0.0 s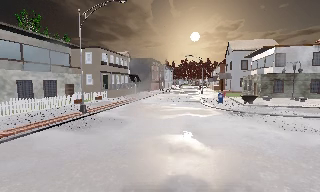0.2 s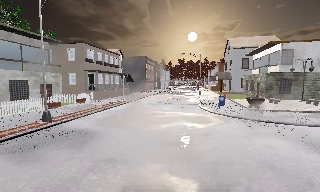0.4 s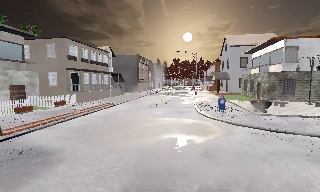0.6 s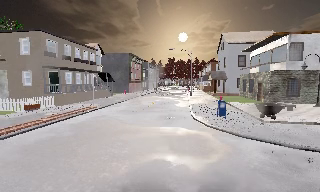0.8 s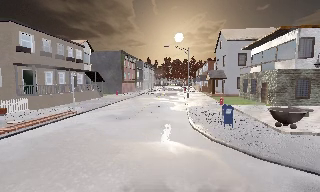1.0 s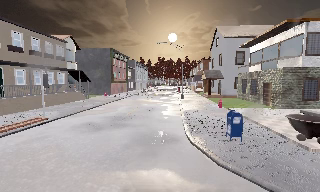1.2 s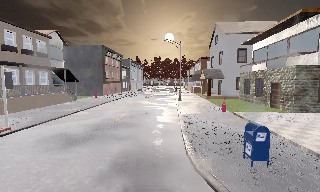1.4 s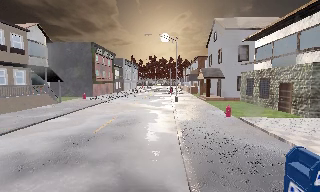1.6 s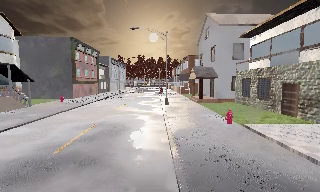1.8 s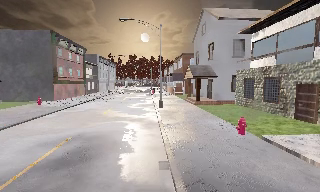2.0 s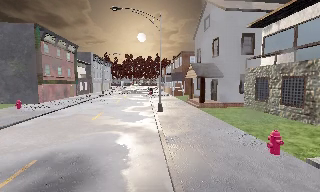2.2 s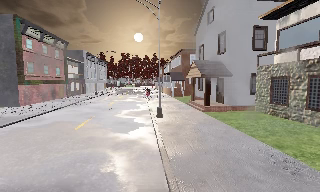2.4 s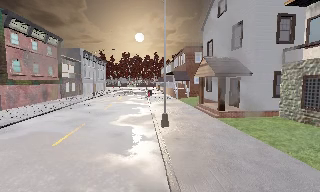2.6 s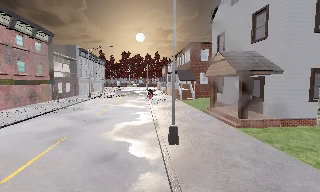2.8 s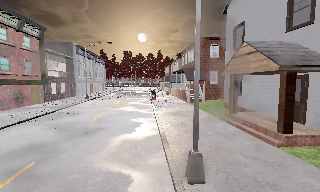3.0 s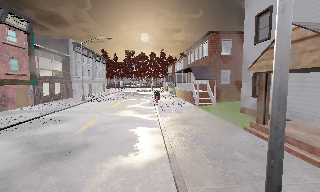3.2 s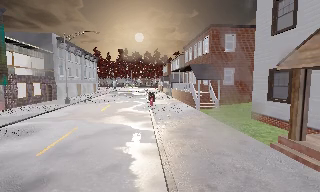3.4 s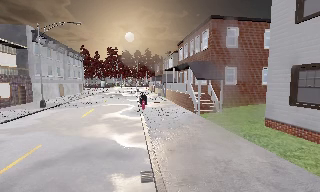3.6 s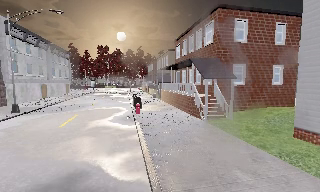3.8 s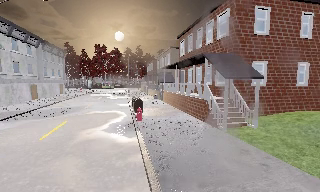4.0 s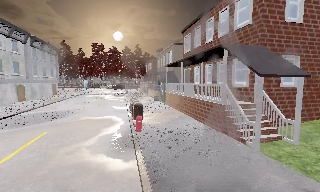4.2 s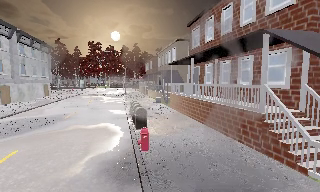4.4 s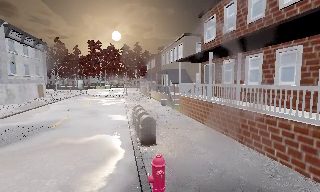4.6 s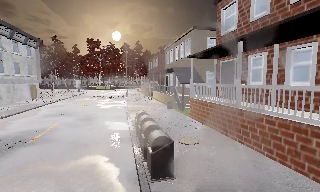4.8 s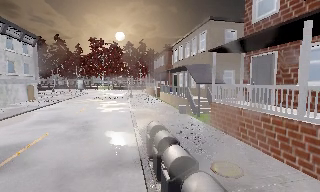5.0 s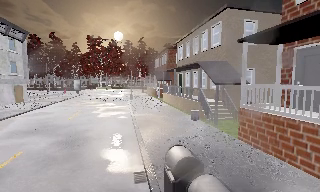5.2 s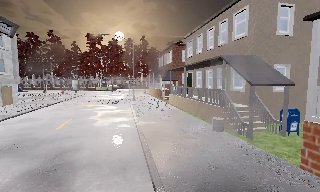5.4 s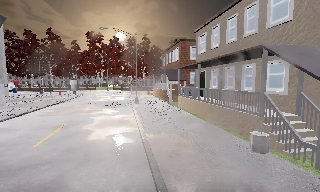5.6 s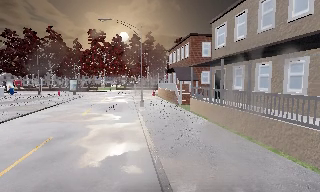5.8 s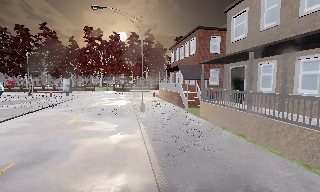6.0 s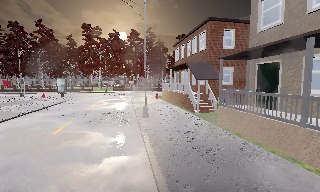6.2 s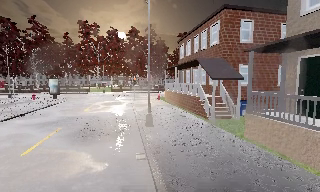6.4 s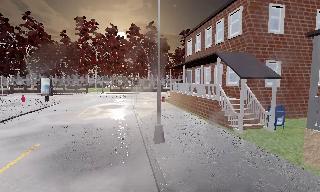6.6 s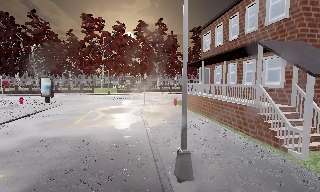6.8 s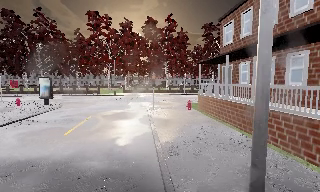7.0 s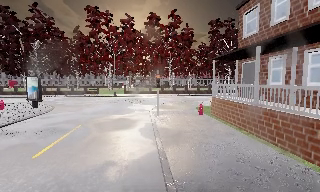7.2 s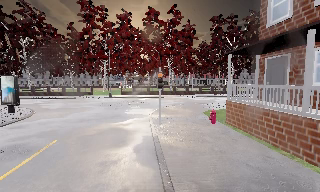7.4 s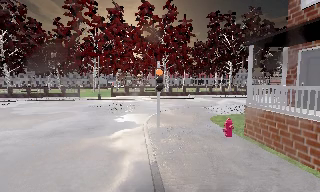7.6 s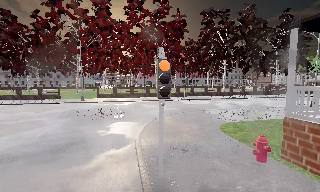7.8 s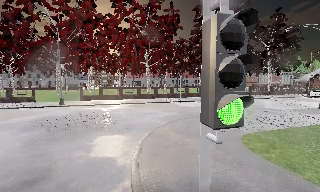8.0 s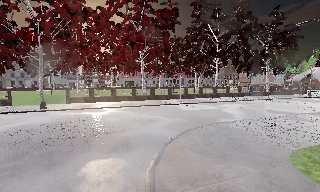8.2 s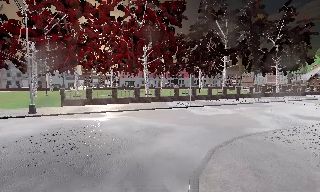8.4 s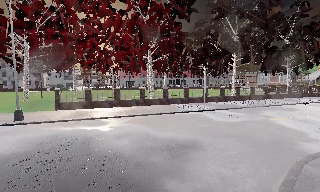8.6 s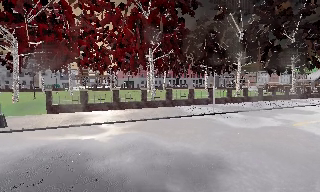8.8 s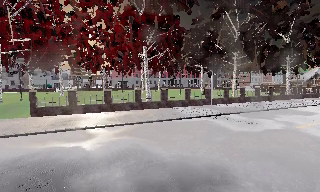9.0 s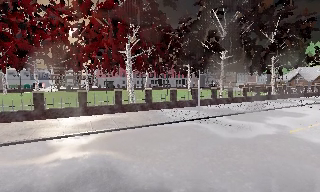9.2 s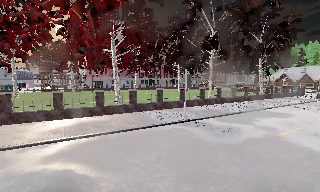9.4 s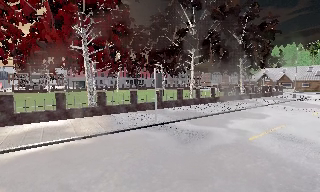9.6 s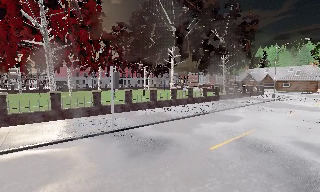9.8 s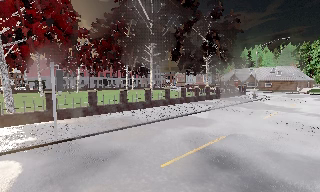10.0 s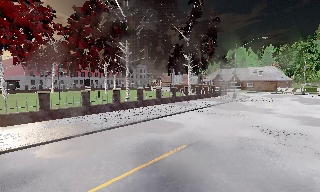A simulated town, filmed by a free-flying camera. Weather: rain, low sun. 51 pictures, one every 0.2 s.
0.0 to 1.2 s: The camera travels forward, about 13 m, so what stands in front looms larger.
1.2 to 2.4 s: The camera swings to its right by about 10 degrees, and the scene slides to the left. It travels forward, about 12 m, so what stands in front looms larger.
2.4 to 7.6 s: The camera travels forward, about 60 m, so what stands in front looms larger.
7.6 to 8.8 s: The camera pans to its right, which is clockwise from overhead, by about 10 degrees. It travels forward, about 11 m, so what stands in front looms larger. It loses speed.
8.8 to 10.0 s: The camera swings to its right by about 20 degrees, and the scene slides to the left. It travels to its right and forward, about 9 m, so close, fixed things drift to the left. It gains speed.
The film runs forward here.
